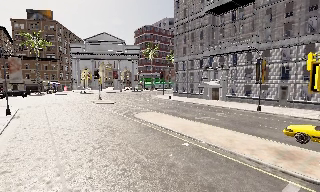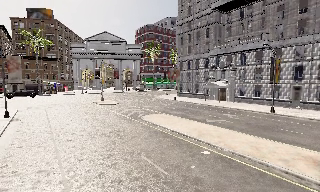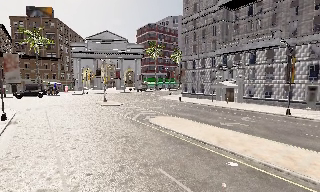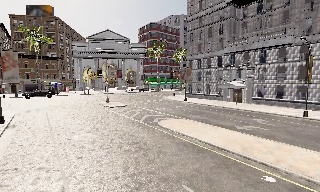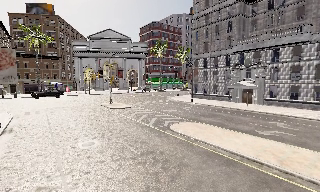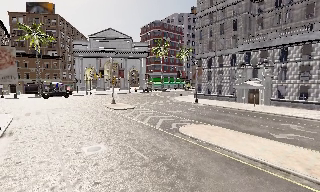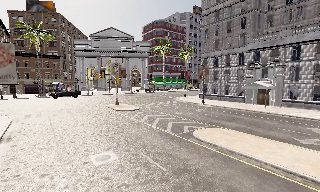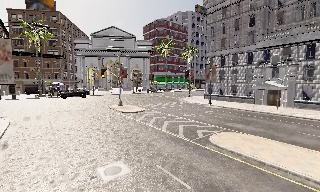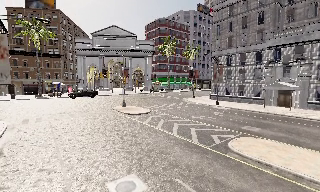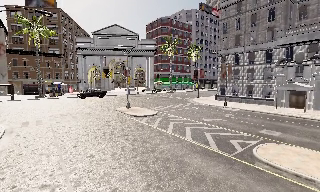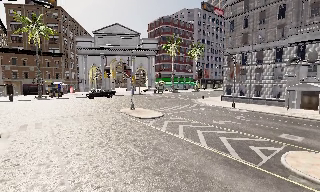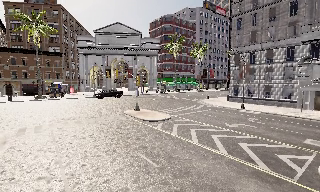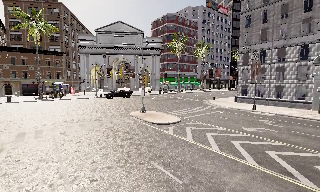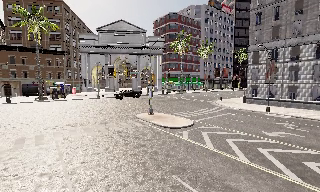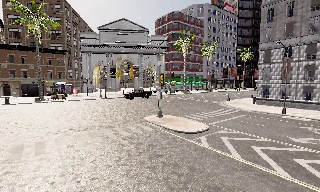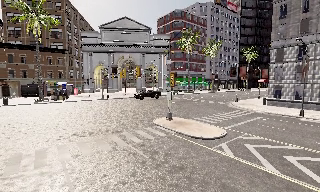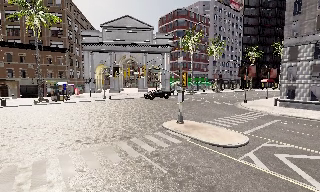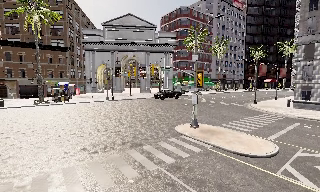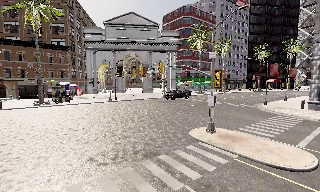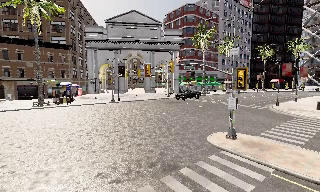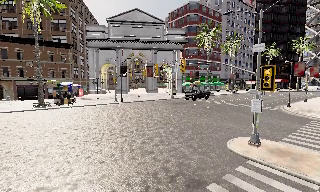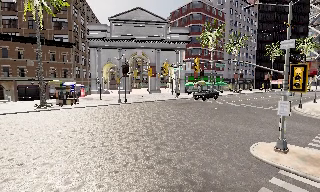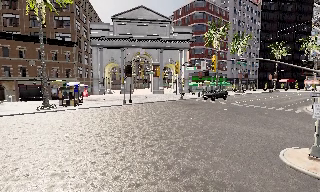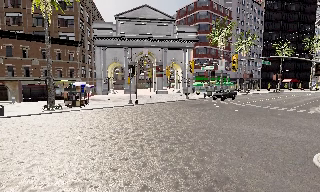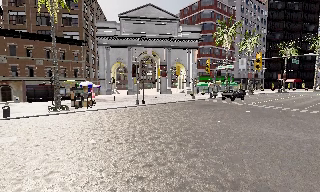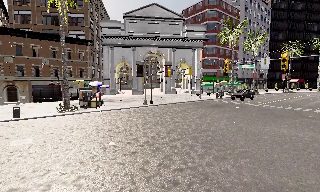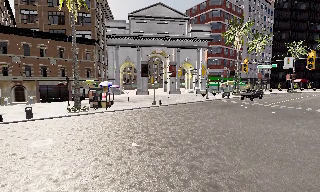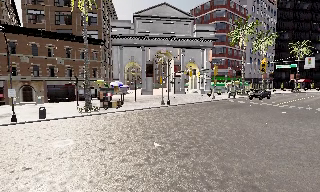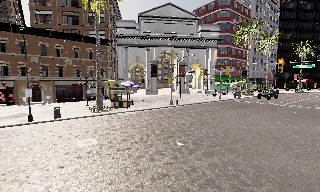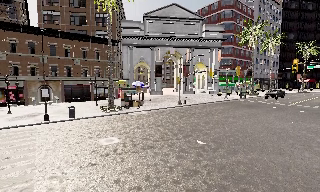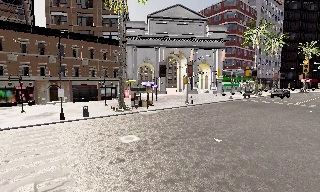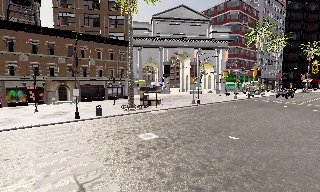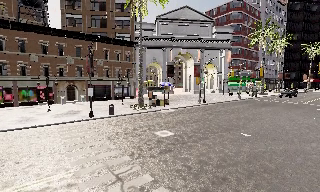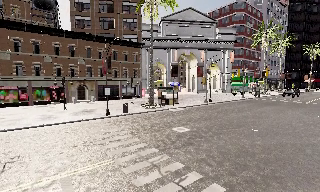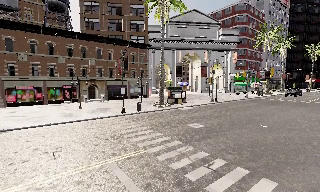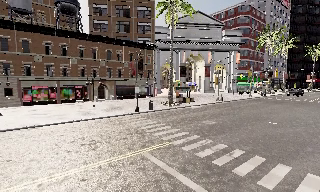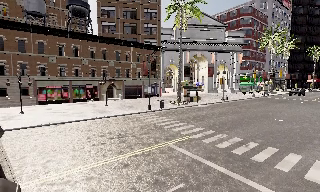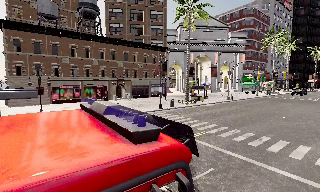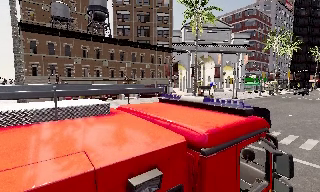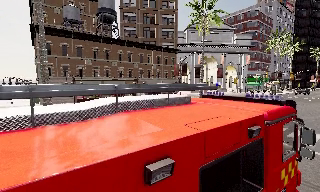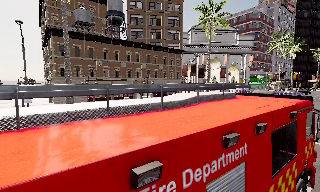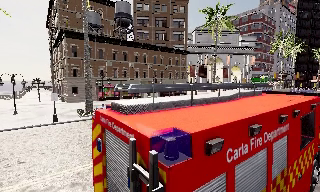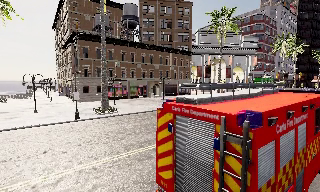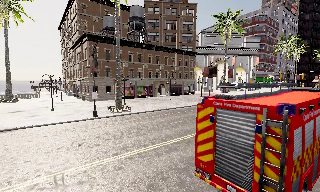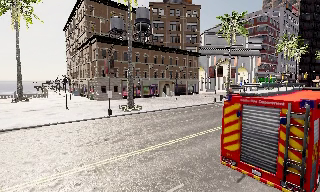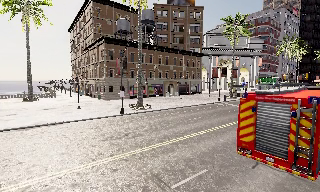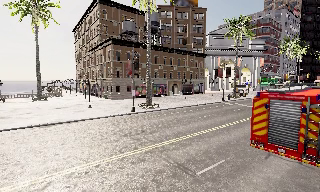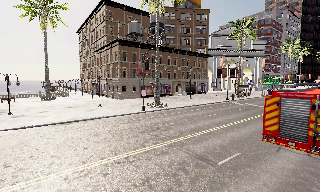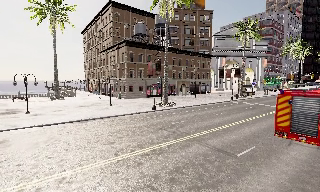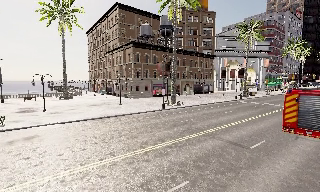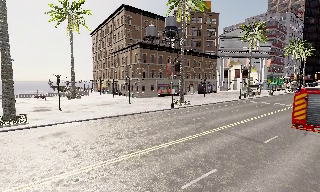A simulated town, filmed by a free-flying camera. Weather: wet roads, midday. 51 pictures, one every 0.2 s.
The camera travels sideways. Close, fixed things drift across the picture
to the right.
0.0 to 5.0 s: The camera travels forward and to its left, about 35 m, so what stands in front looms larger.
5.0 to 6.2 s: The camera travels to its left, about 8 m, so close, fixed things drift to the right.
6.2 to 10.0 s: The camera travels to its left and backward, about 30 m, so close, fixed things drift to the right.
The film runs backward here.
